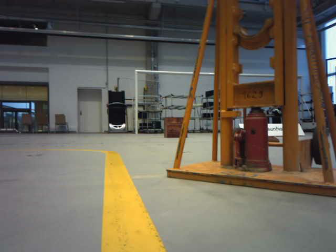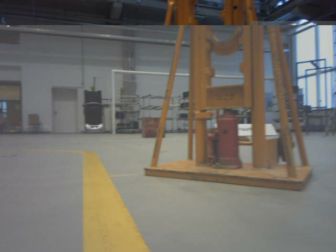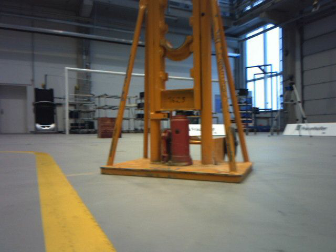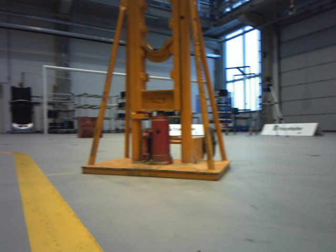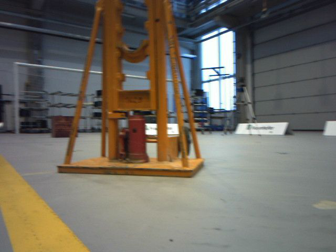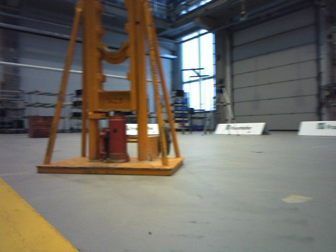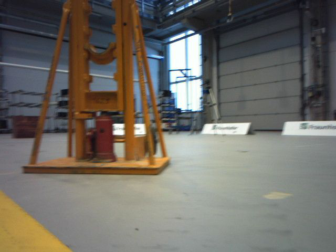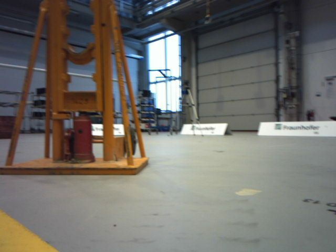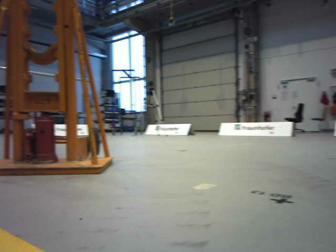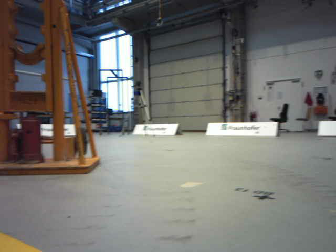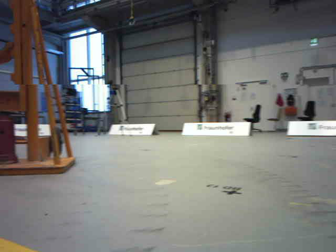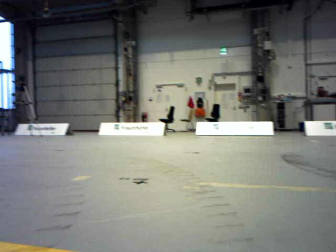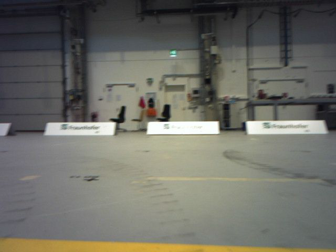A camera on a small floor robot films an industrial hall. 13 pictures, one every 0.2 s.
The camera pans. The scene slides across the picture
to the left.
The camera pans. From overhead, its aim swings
clockwise.
0.0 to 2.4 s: The scene slides to the left, as the camera pans about 55 degrees to its right. It travels backward, about 0.4 m.
The film runs backward here.
